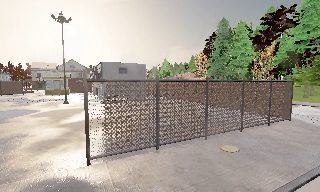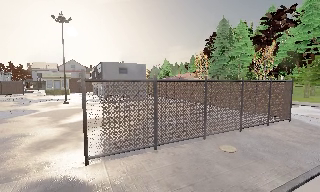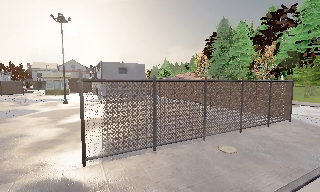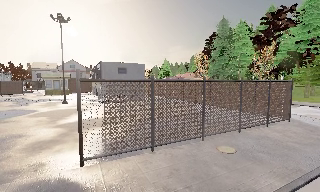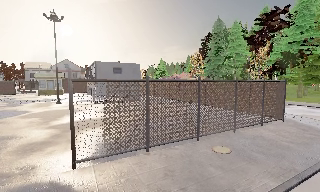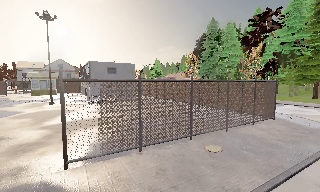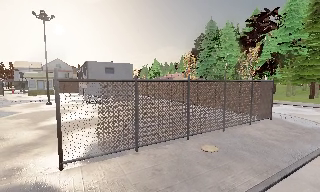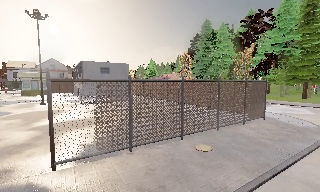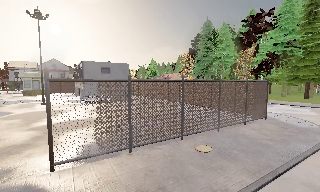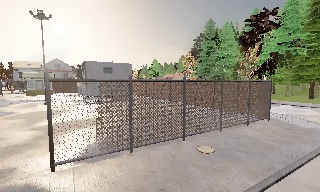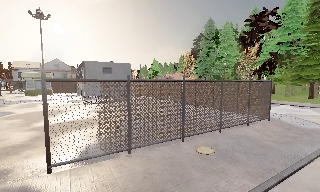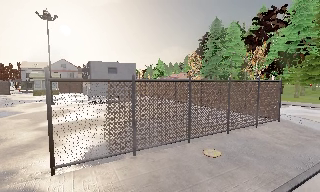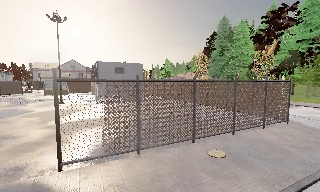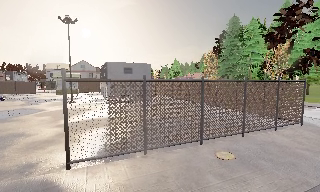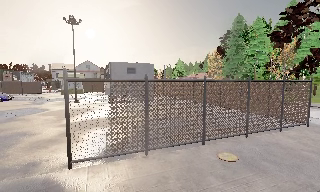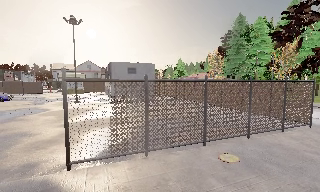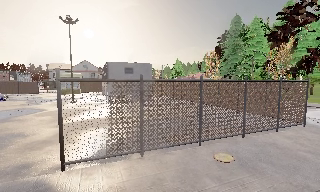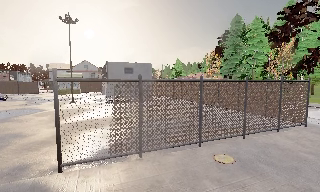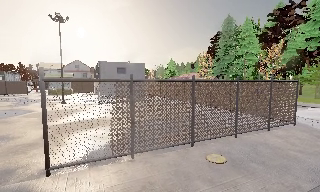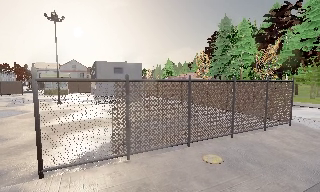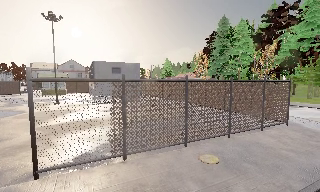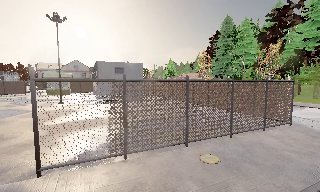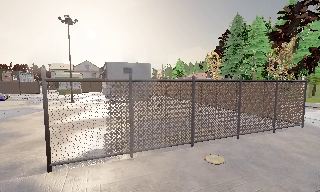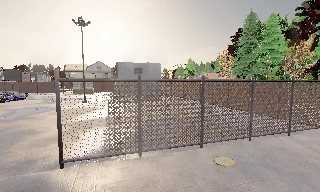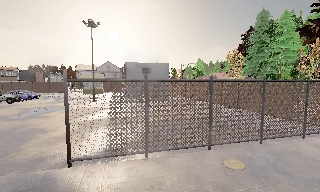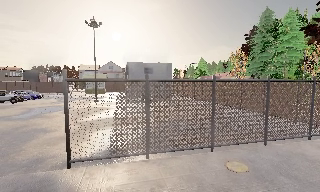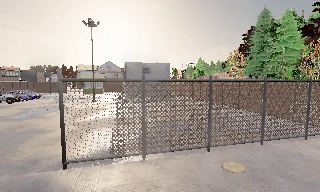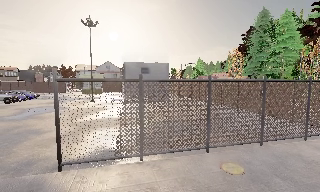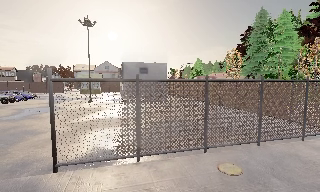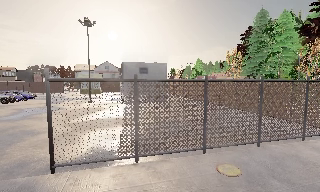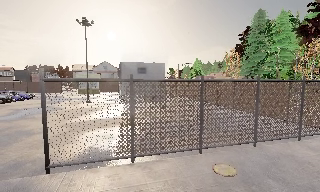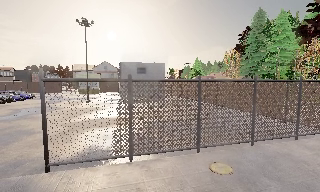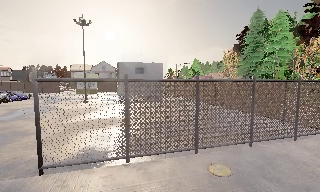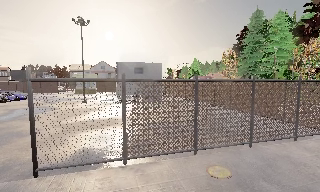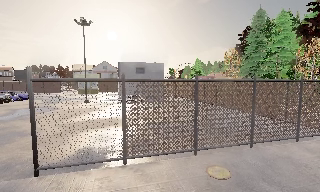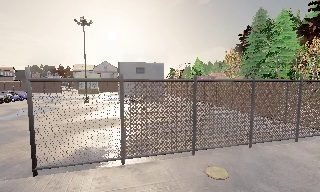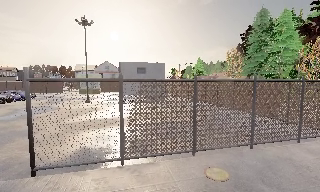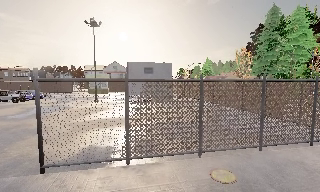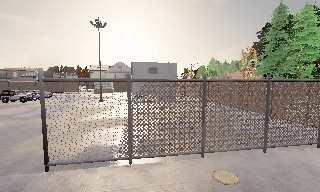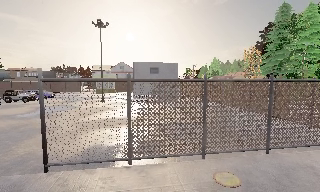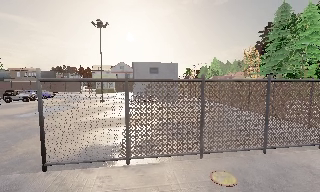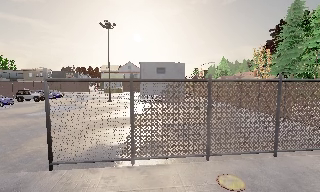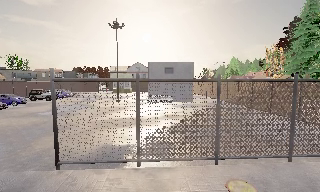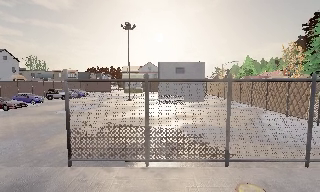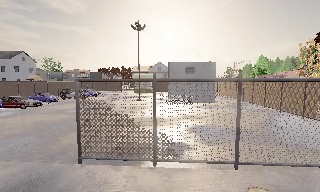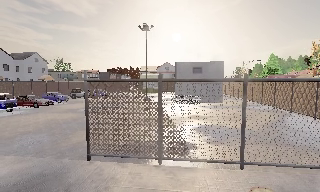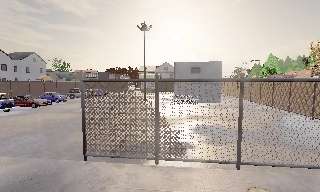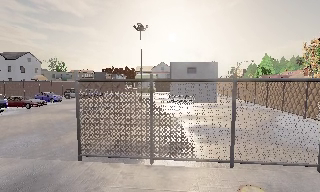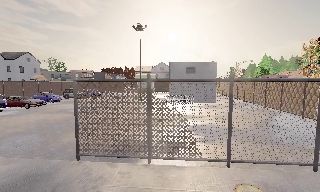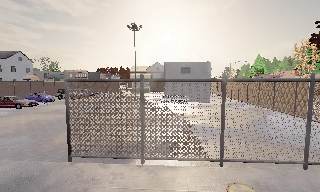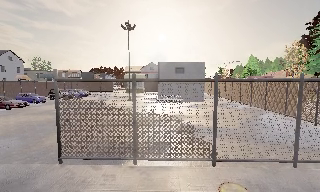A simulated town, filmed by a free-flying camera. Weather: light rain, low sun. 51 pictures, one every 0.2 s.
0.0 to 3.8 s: The camera travels to its right and forward, about 1.5 m, so close, fixed things drift to the left.
3.8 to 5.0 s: The camera swings to its left by about 10 degrees, and the scene slides to the right. It travels to its right, about 0.5 m.
5.0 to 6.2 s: The camera shifts only a little, or ends up much as it began.
6.2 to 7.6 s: The camera travels to its right, about 0.5 m.
7.6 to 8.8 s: The camera swings to its left by about 15 degrees, and the scene slides to the right.
8.8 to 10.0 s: The camera shifts only a little, or ends up much as it began.
The film runs backward here.
